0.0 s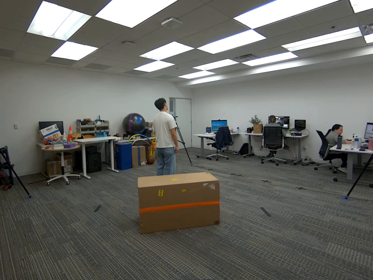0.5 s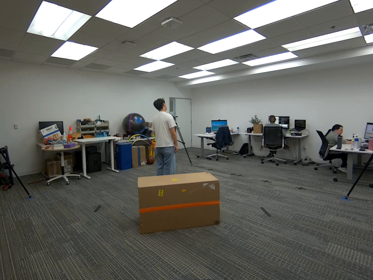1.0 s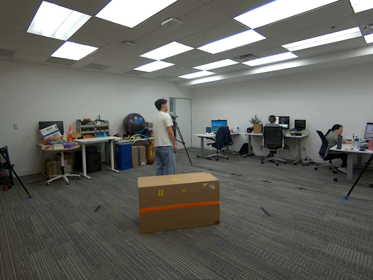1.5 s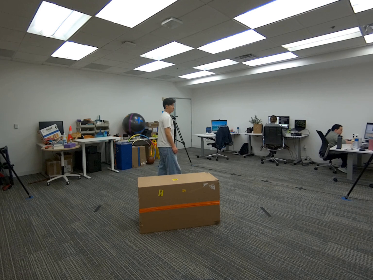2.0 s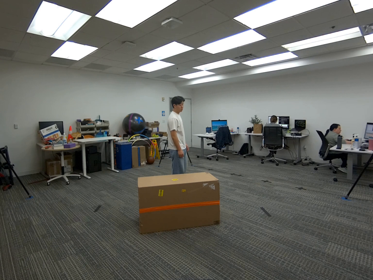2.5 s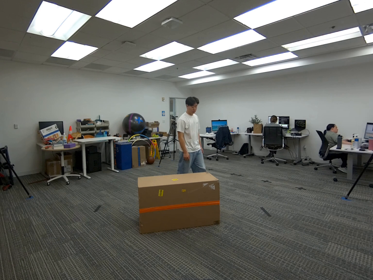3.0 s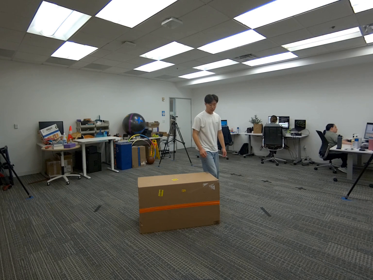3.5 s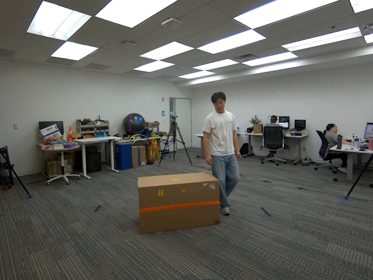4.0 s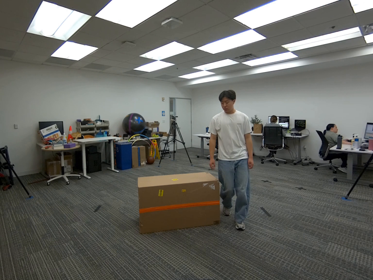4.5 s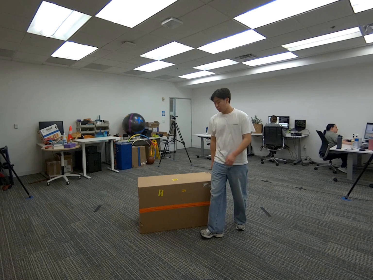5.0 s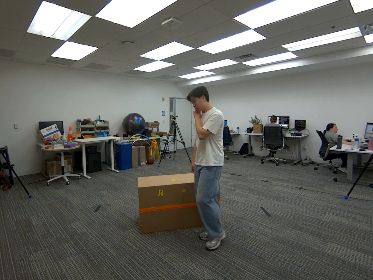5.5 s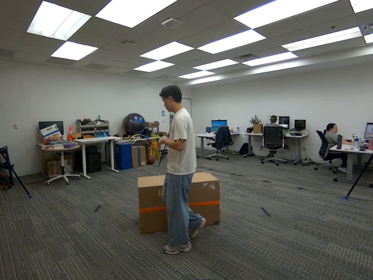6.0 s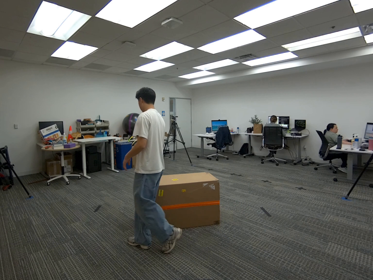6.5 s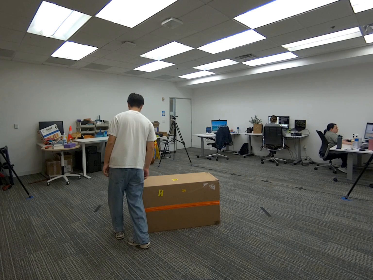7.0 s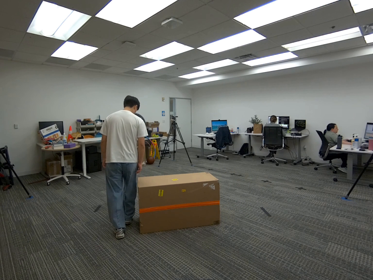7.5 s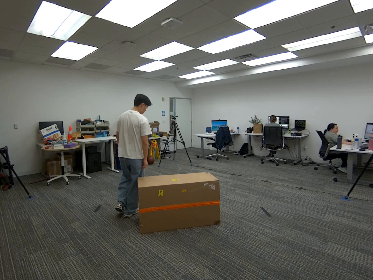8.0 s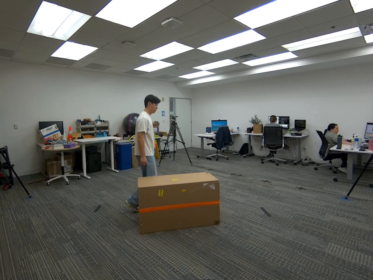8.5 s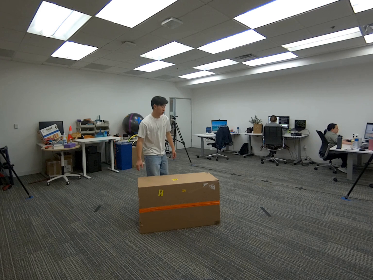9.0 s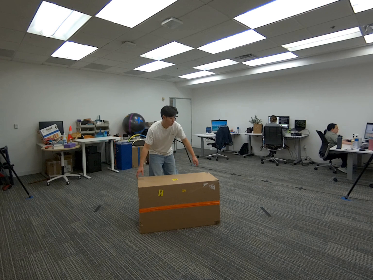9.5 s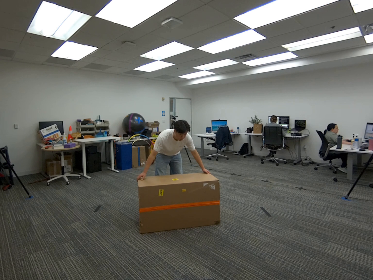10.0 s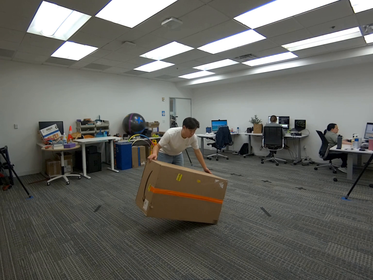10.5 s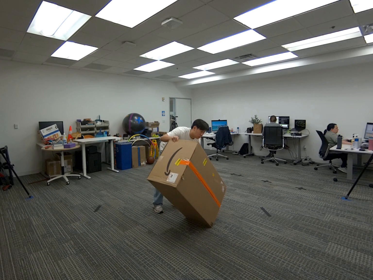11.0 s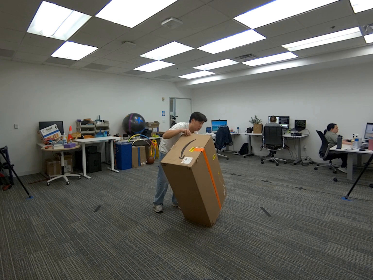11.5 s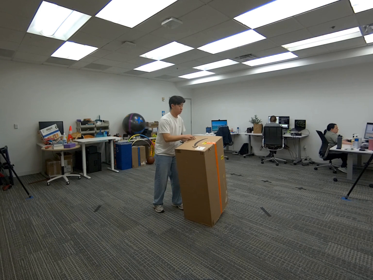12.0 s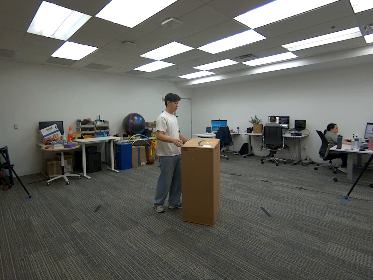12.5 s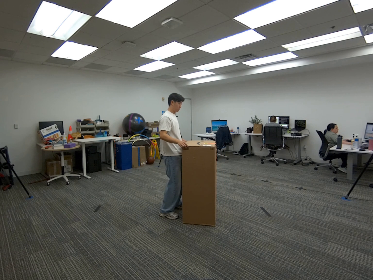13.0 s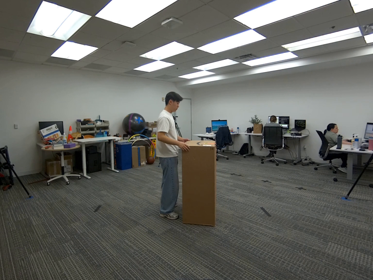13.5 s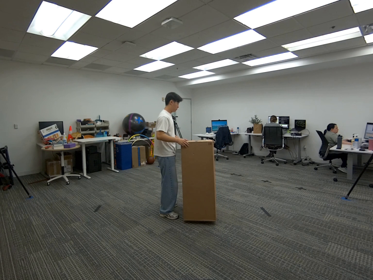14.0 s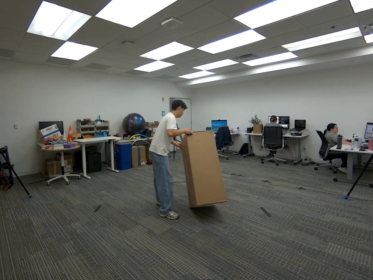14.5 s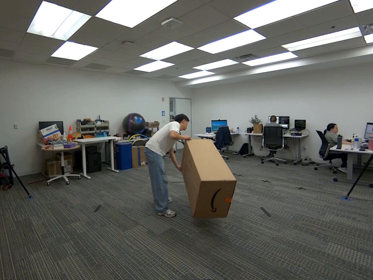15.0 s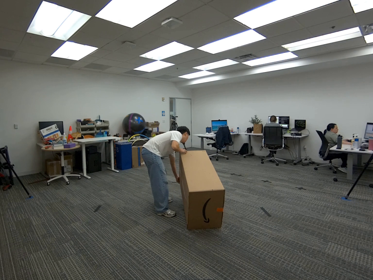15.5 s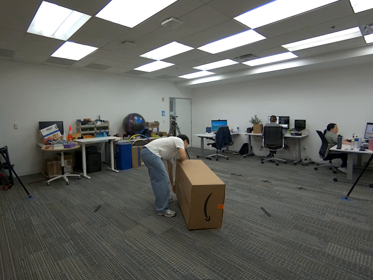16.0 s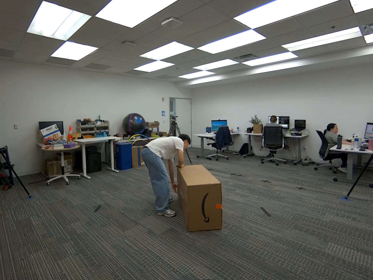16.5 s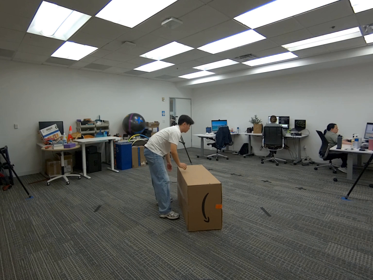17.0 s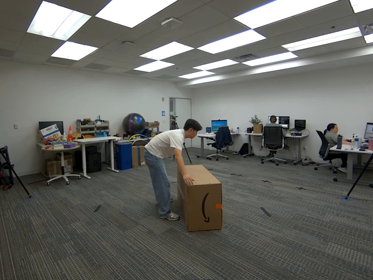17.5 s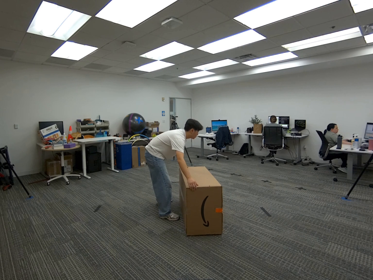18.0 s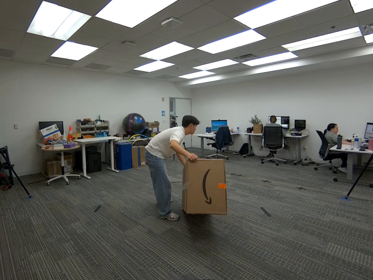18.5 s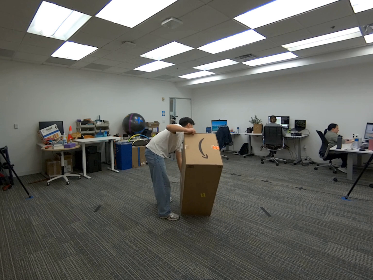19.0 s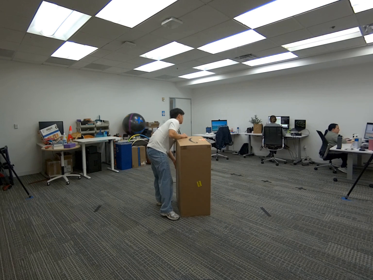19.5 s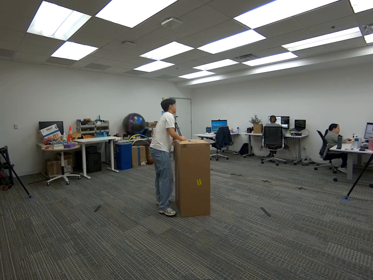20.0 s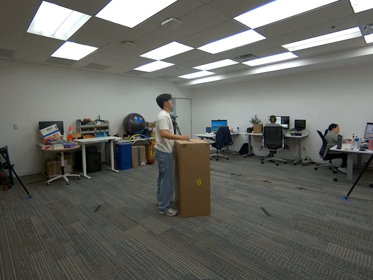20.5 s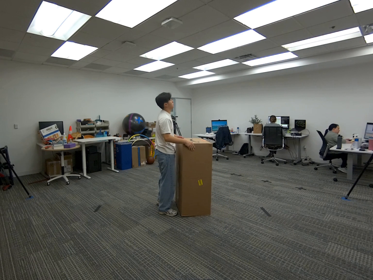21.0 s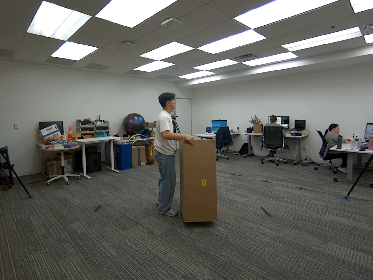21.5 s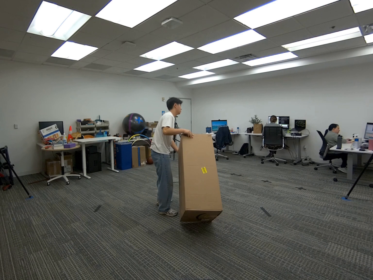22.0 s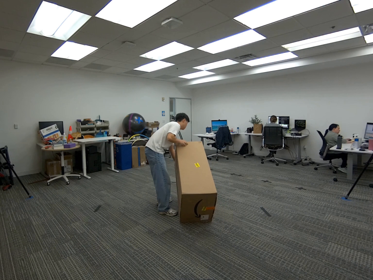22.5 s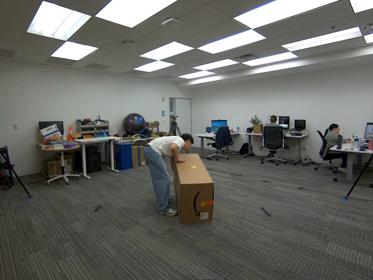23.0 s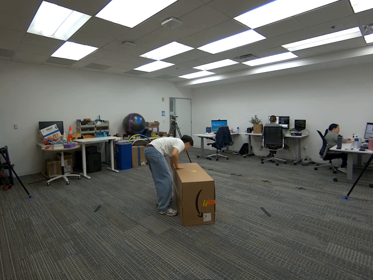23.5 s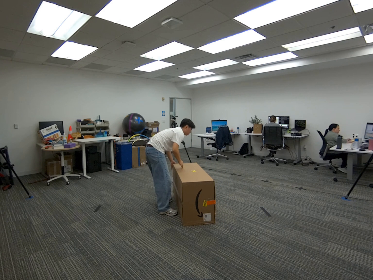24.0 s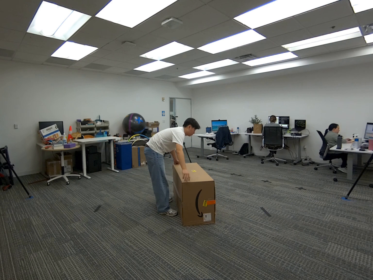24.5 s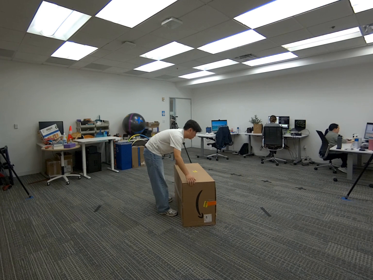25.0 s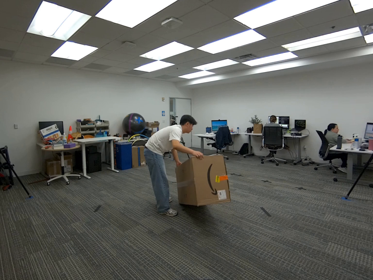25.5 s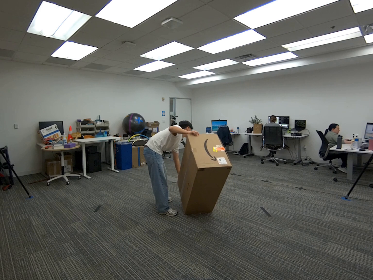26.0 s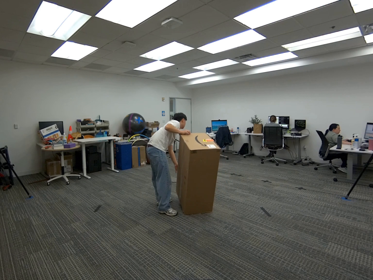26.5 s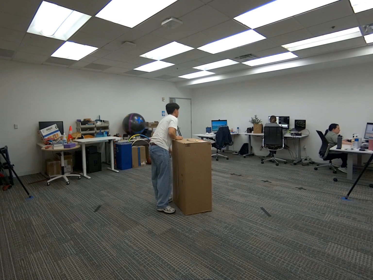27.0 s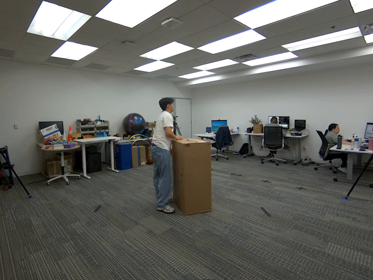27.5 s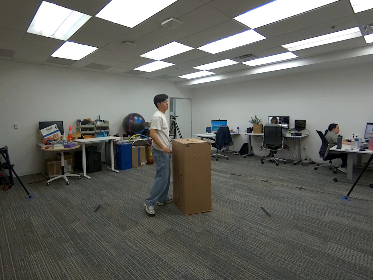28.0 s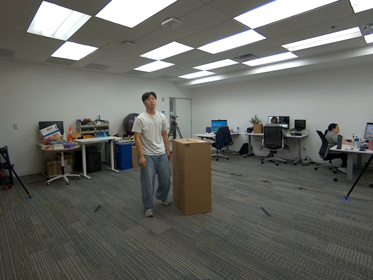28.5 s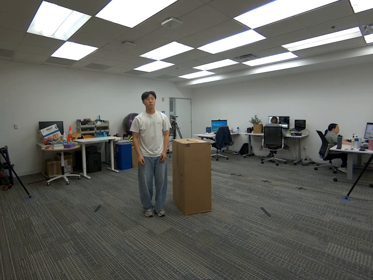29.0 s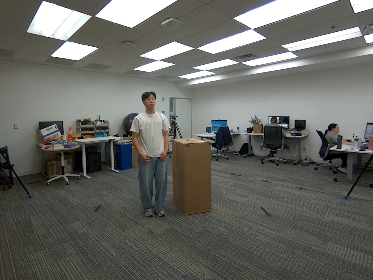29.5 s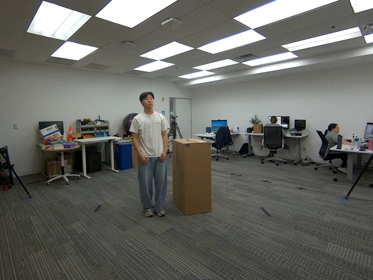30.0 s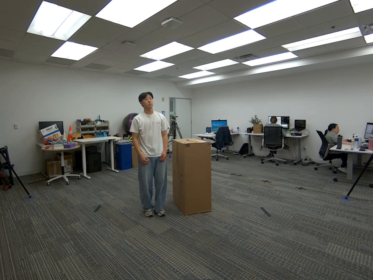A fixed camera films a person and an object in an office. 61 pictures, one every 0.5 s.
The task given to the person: Walk to the giant cardboard box on the ground and use both hands to rotate it into a vertical upright position. Then lower it back down so it lies flat on the ground. Repeat the action by rotating the box upright again and placing it back down flat on the ground.
